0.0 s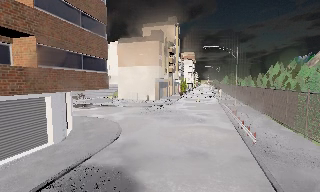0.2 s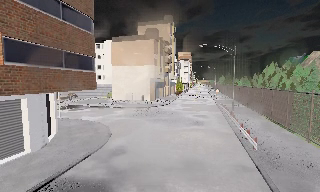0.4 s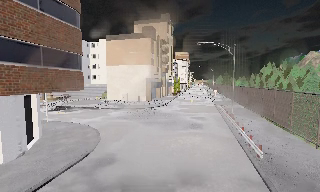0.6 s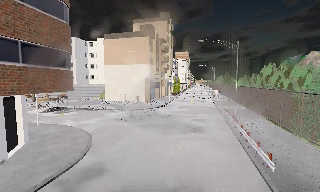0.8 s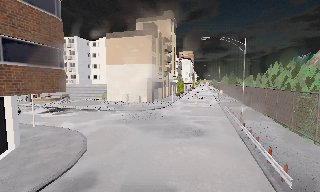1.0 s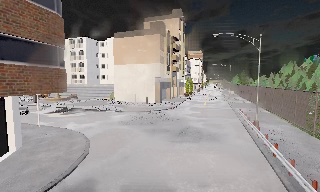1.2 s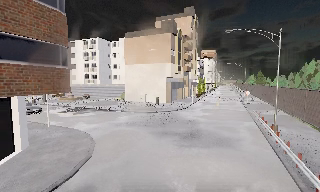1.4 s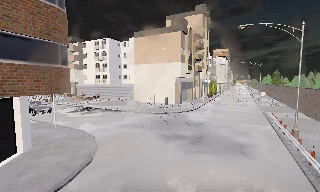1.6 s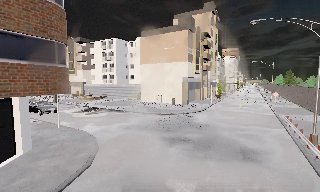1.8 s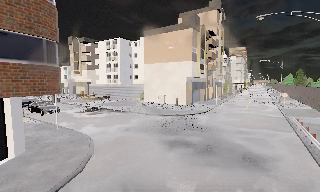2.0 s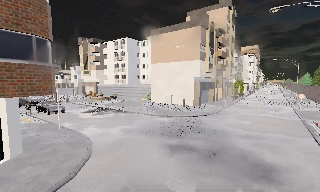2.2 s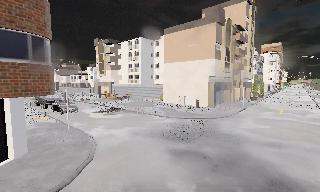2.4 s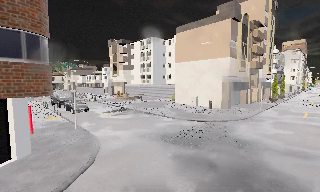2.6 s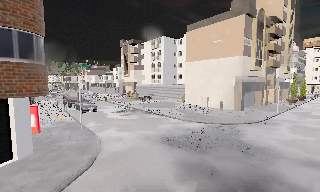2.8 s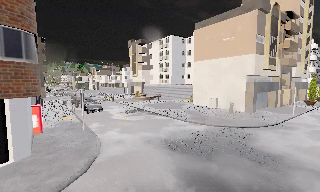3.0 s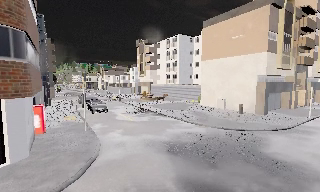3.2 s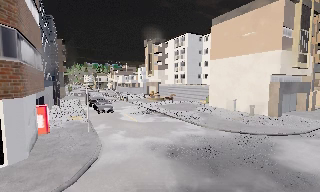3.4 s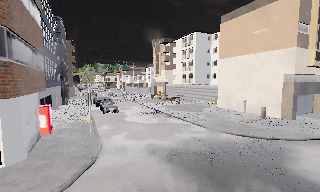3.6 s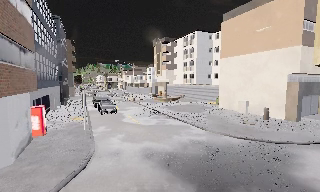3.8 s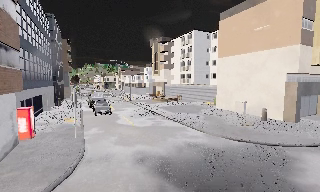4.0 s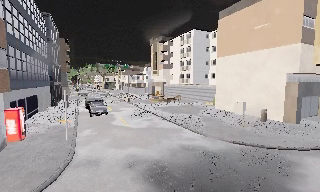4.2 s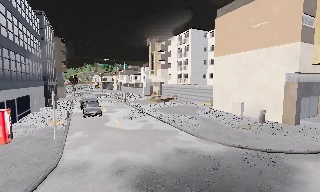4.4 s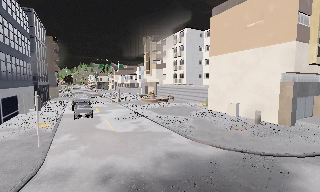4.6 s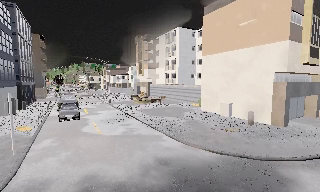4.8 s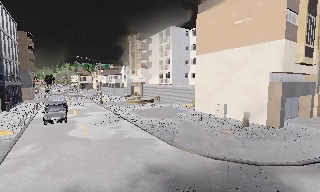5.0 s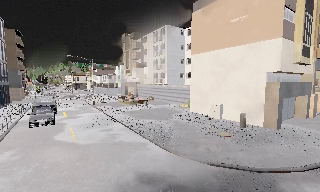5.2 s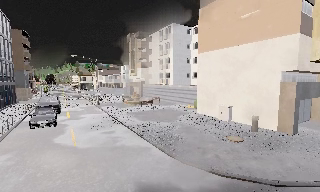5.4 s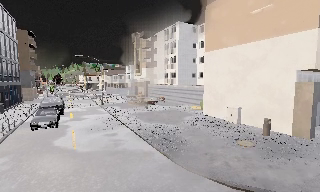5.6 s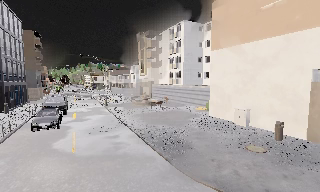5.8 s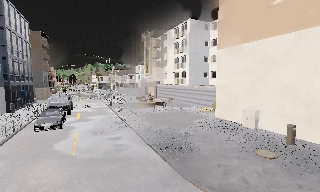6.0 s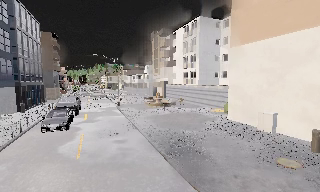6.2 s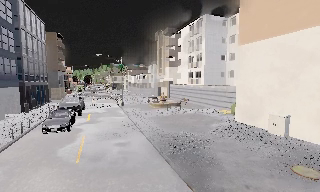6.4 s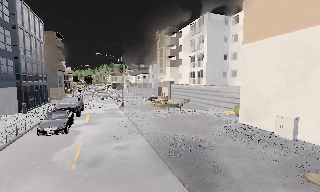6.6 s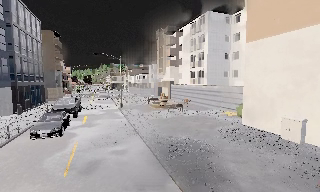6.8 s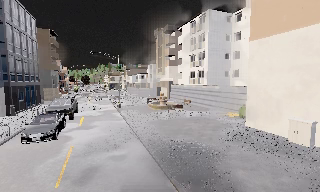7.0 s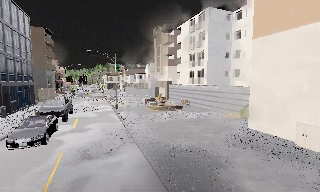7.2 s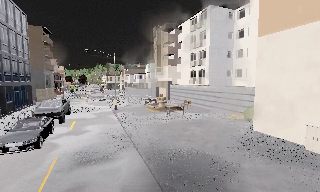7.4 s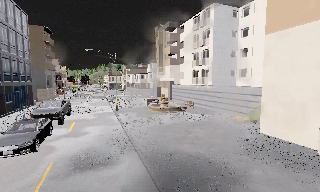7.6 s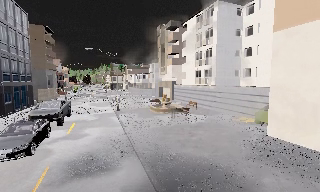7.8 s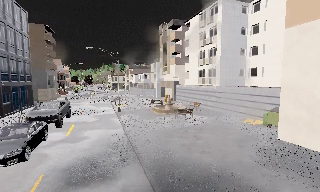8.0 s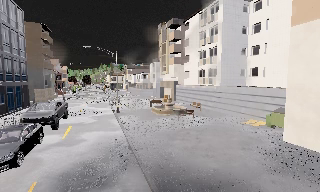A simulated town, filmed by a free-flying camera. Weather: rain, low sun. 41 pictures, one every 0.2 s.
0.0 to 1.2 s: The camera travels forward, about 5 m, so what stands in front looms larger.
1.2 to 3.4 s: The camera pans to its left, which is counterclockwise from overhead, by about 40 degrees. It travels forward and to its right, about 8 m.
3.4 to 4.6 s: The camera travels forward and to its right, about 3.5 m, so what stands in front looms larger.
4.6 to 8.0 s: The camera travels forward, about 10 m, so what stands in front looms larger.
The film runs forward here.
